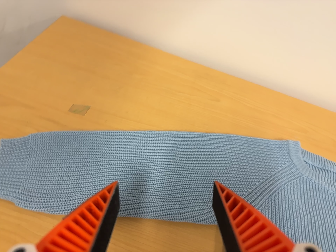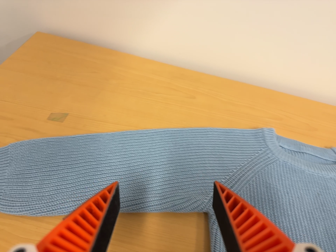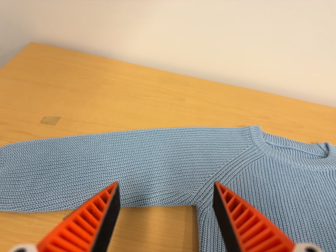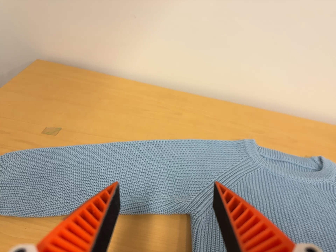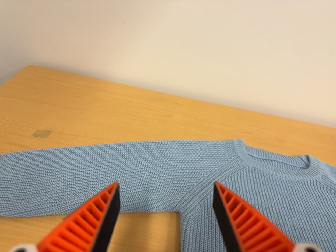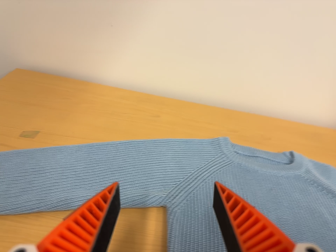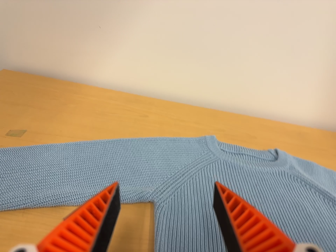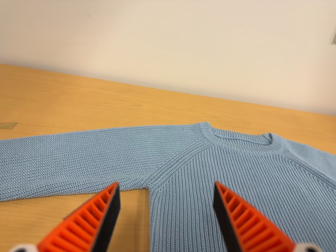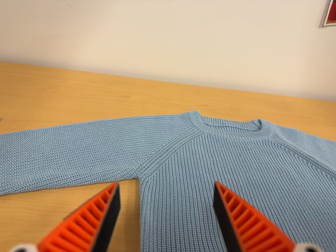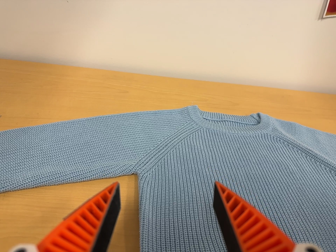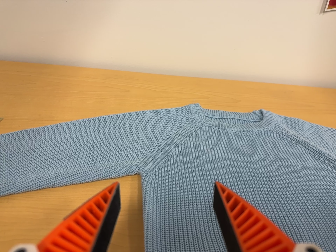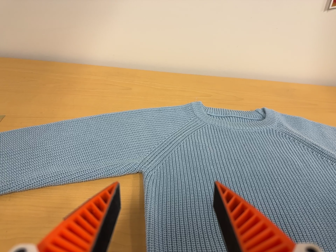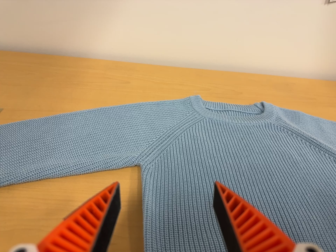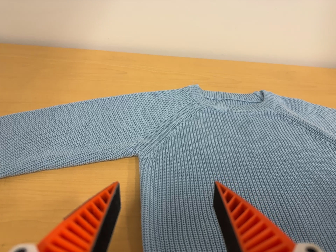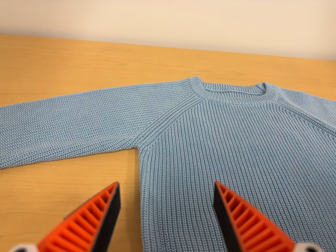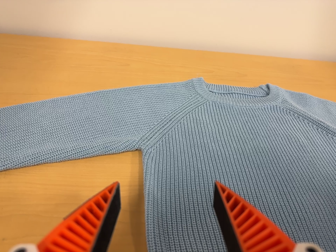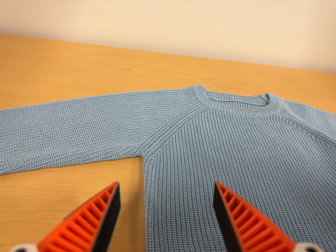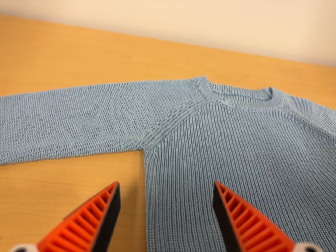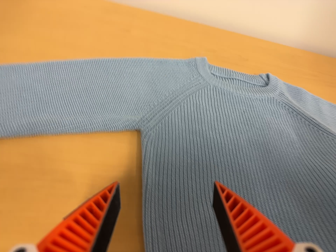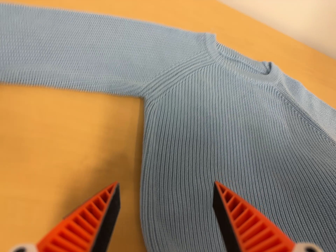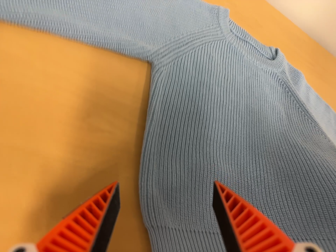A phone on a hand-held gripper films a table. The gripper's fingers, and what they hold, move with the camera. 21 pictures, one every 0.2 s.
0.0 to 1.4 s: The camera travels toward the bottom of its view, to its right and backward, about 16 cm. Its aim tips toward the top of its view by about 10 degrees. It rolls about its line of sight by about 10 degrees, and the scene rotates counterclockwise.
1.4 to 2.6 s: The camera shifts only a little, or ends up much as it began.
2.6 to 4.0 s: The camera pans to its right by about 15 degrees. It travels to its left, about 12 cm. Its aim tips toward the bottom of its view by about 20 degrees, and the scene shifts upward. It rolls about its line of sight by about 25 degrees, and the scene rotates clockwise.
The film runs forward here.
